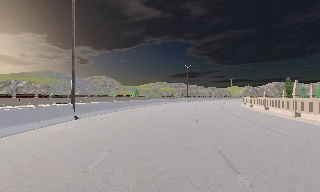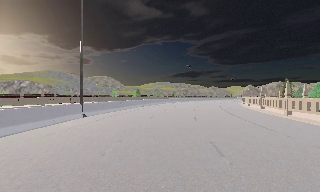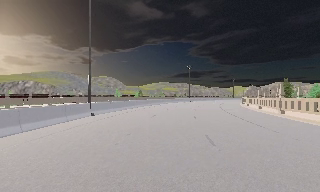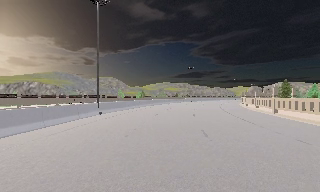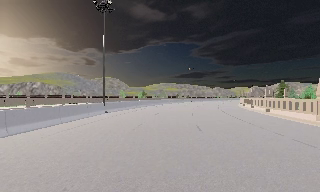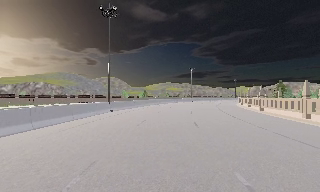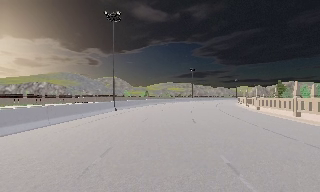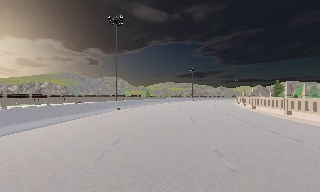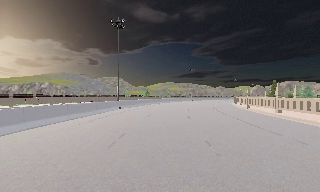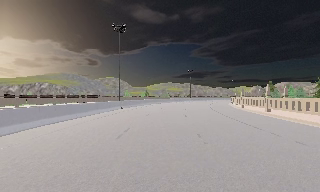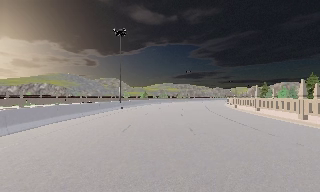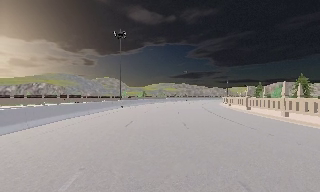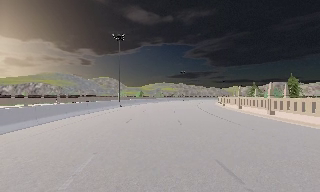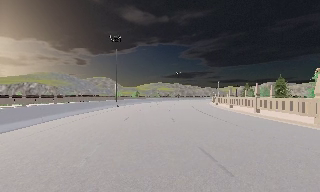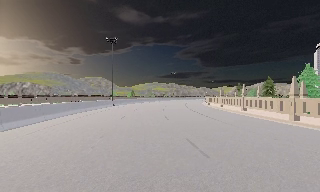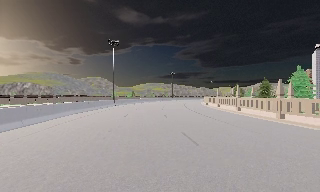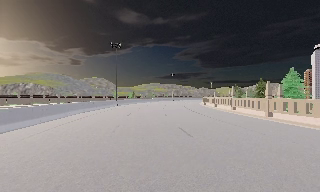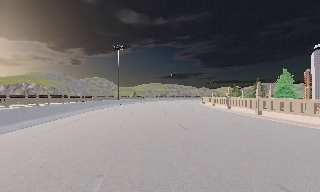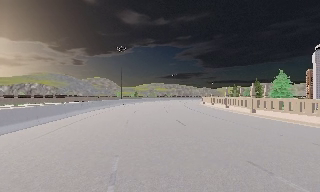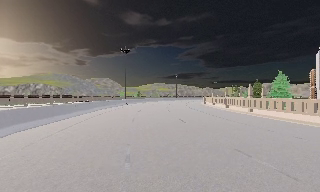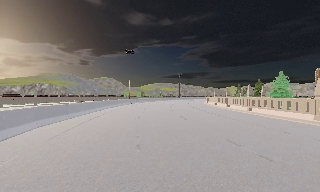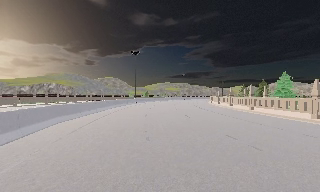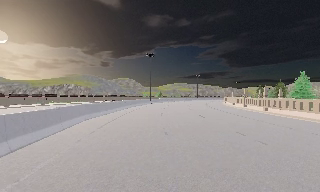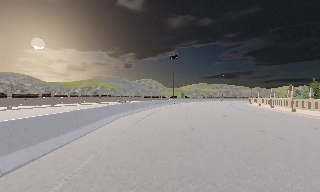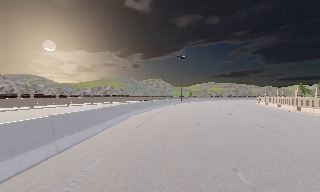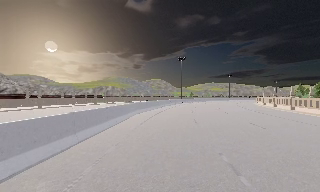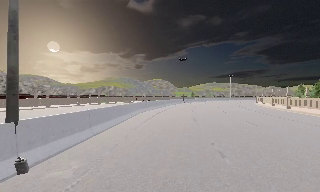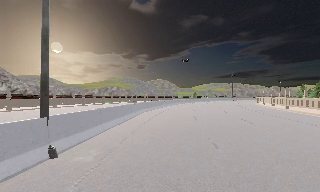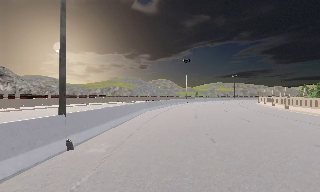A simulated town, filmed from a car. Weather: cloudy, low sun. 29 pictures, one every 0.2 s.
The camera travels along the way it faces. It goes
backward.
0.0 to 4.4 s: The camera travels backward, about 25 m, so what stands in front gets smaller.
4.4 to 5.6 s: The scene slides to the right, as the camera pans about 15 degrees to its left. It travels backward, about 6 m, so what stands in front gets smaller. It loses speed.
The film runs backward here.
